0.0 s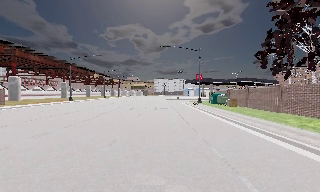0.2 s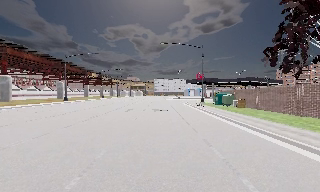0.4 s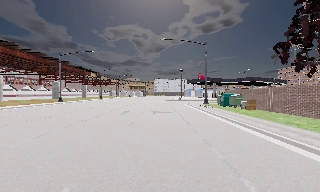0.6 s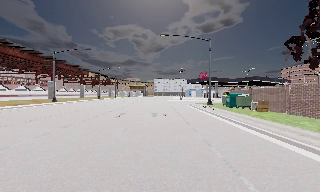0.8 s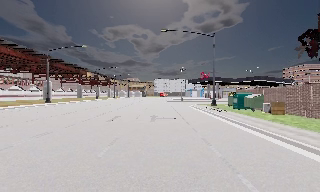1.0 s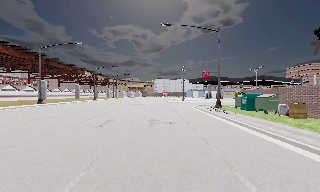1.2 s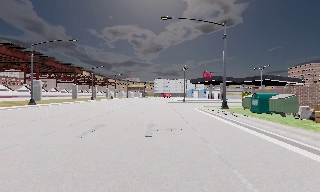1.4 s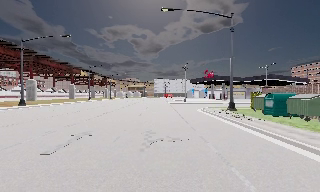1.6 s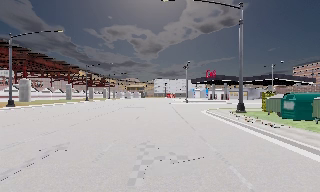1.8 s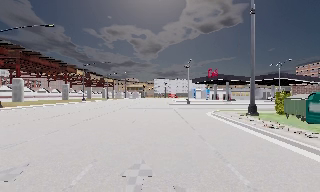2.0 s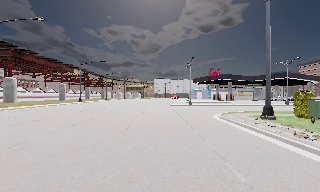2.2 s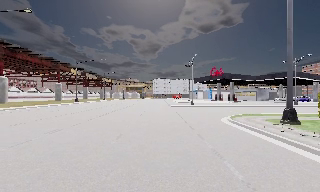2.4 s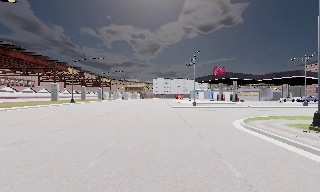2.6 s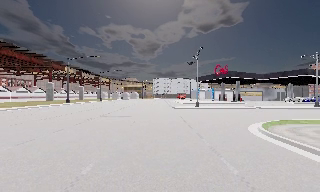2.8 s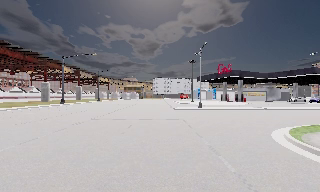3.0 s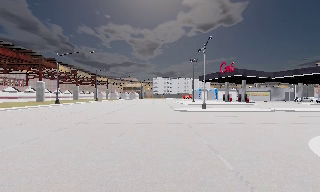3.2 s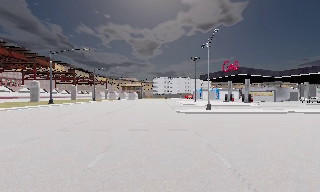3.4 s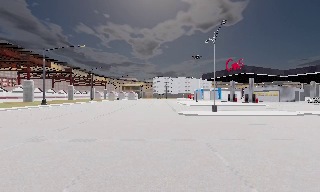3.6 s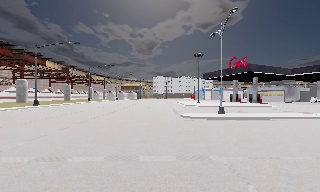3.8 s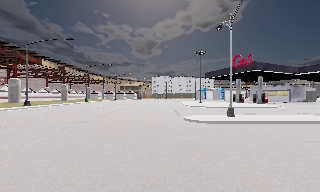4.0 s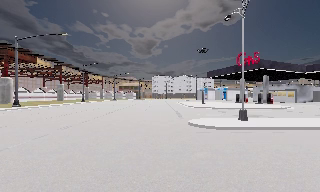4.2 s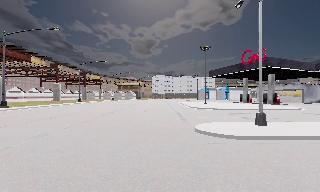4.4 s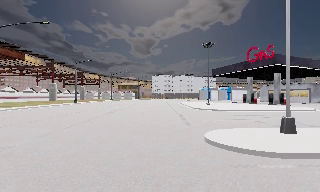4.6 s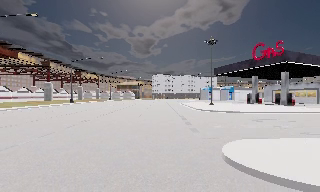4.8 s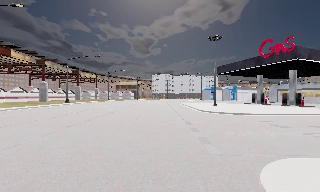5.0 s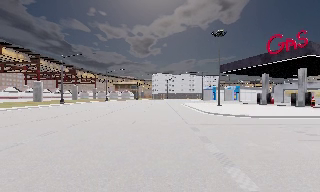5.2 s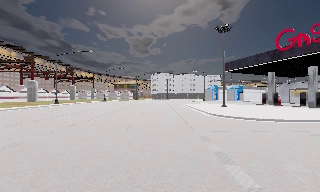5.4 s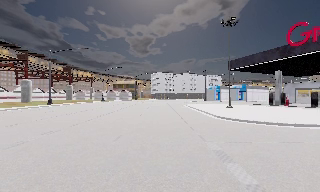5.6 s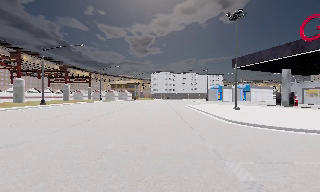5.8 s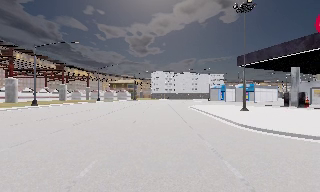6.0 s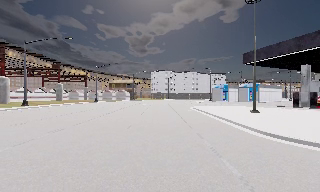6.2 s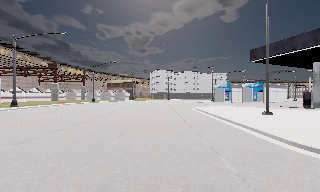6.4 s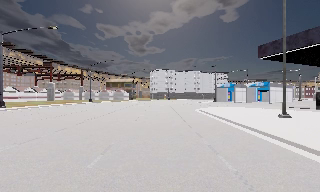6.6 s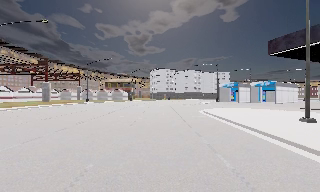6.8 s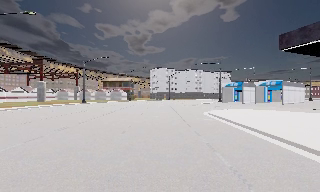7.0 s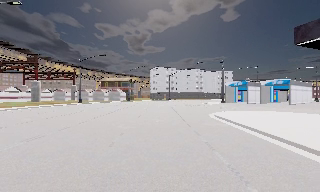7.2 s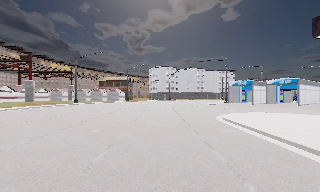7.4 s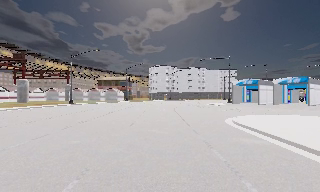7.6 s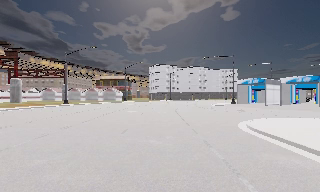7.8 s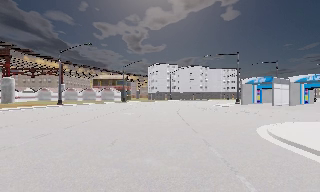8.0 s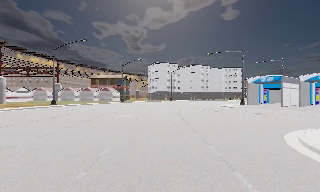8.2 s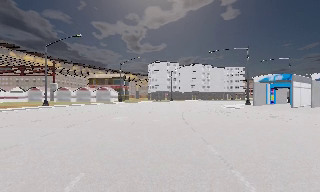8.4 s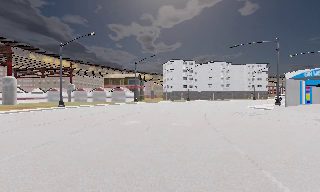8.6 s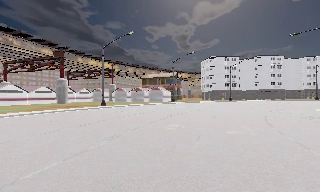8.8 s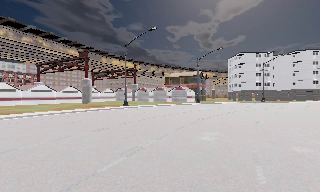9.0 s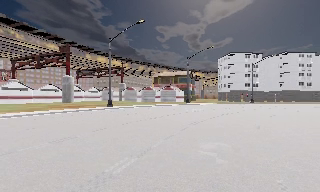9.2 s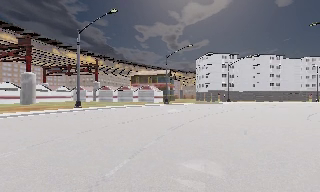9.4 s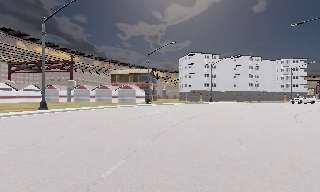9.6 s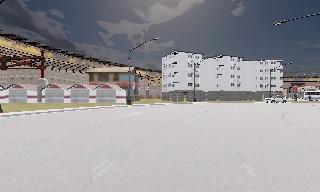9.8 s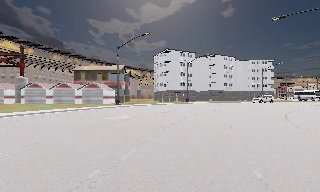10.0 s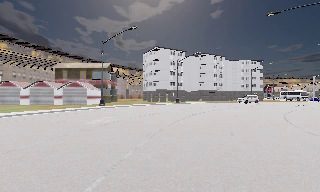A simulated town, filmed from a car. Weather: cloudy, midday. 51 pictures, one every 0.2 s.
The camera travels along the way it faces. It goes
forward.
0.0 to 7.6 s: The camera travels forward, about 70 m, so what stands in front looms larger.
7.6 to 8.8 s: The camera pans to its left, which is counterclockwise from overhead, by about 25 degrees. It travels forward, about 11 m, so what stands in front looms larger.
8.8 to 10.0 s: The camera swings to its right by about 30 degrees, and the scene slides to the left. It travels forward, about 11 m, so what stands in front looms larger.
The film runs forward here.
